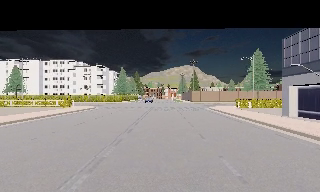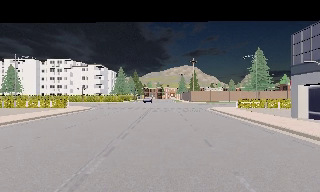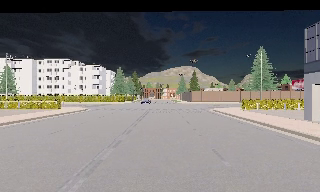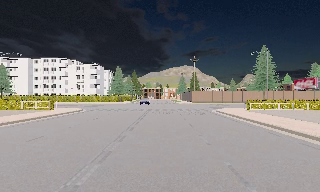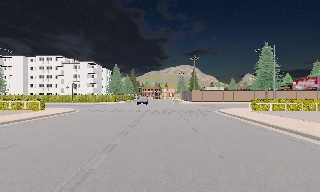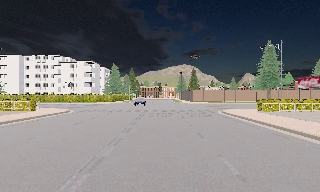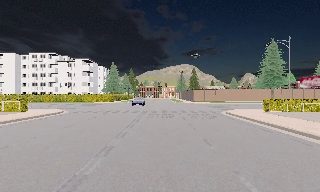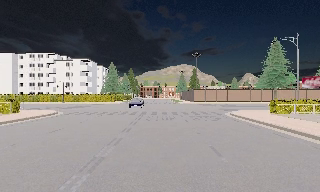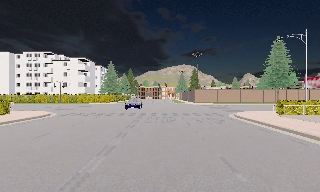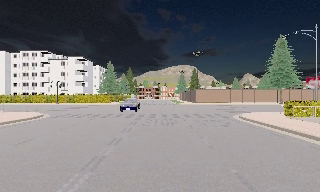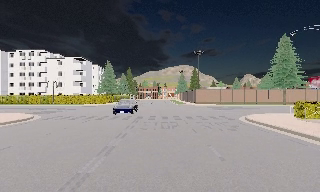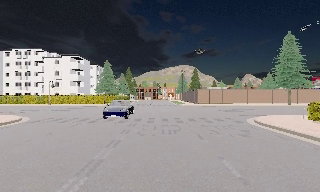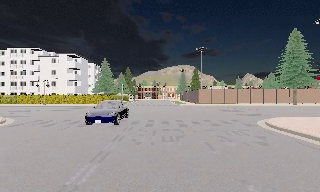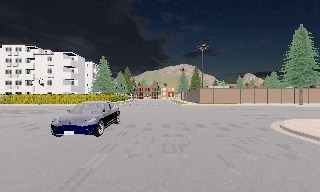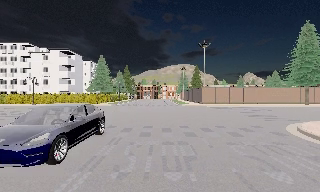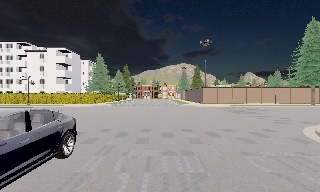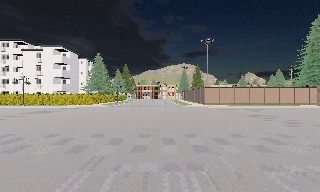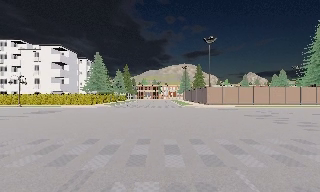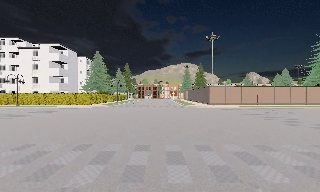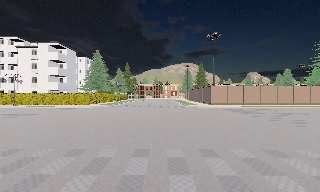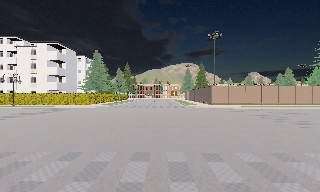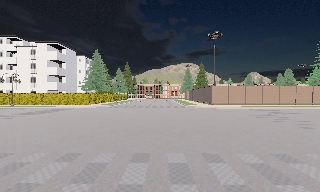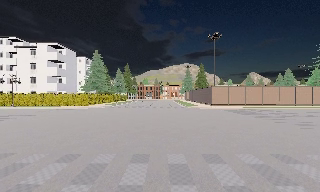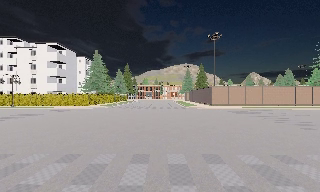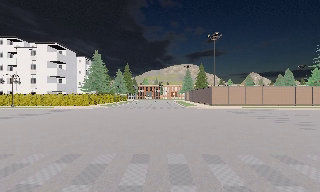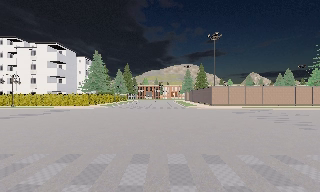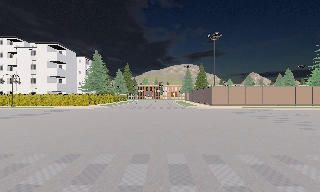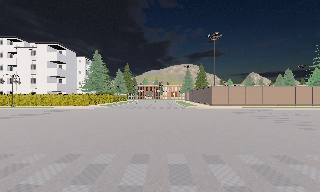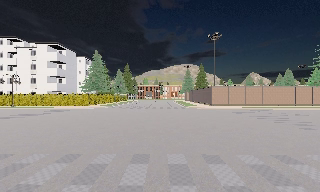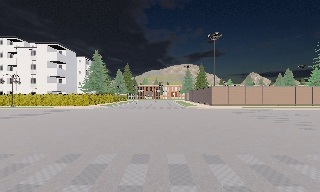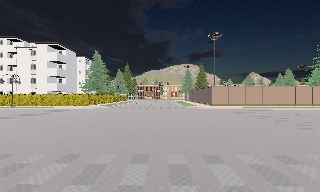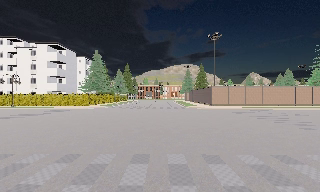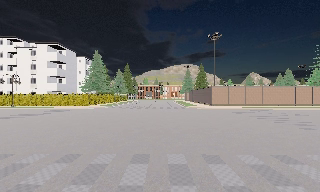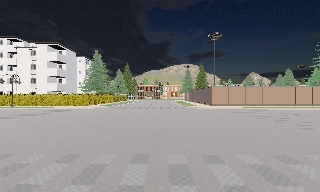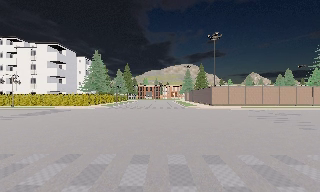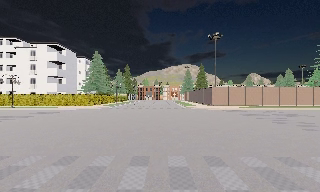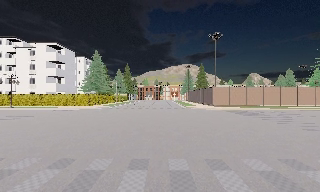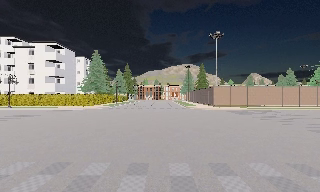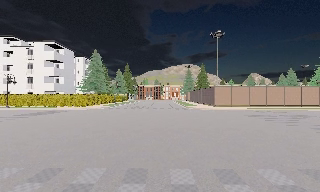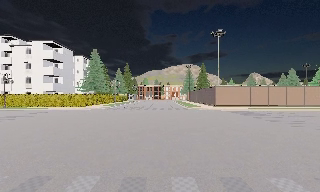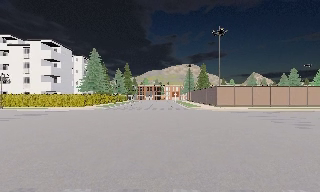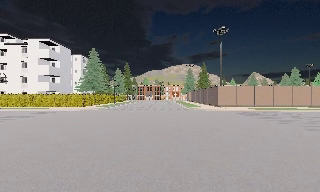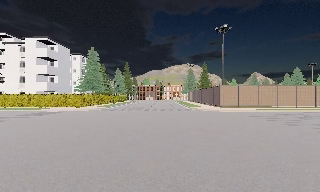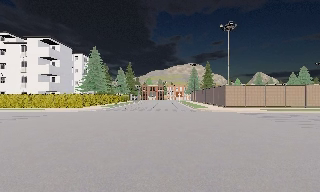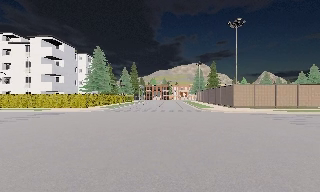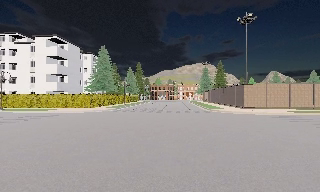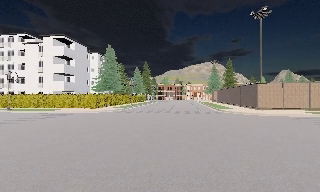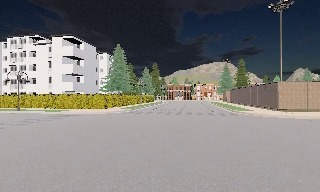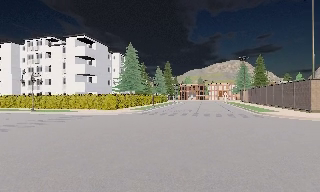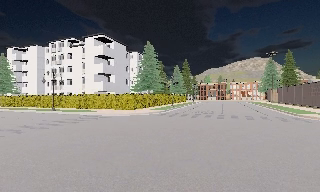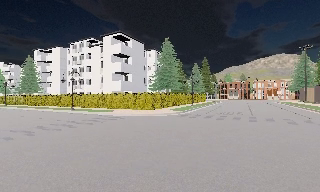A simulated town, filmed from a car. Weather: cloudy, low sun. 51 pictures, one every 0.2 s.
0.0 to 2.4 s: The camera travels forward, about 13 m, so what stands in front looms larger.
2.4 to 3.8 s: The camera travels forward, about 7 m, so what stands in front looms larger. It loses speed.
3.8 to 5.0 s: The camera shifts only a little, or ends up much as it began.
5.0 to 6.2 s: The camera keeps its place and its aim.
6.2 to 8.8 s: The camera travels forward, about 4.5 m, so what stands in front looms larger. It gains speed.
8.8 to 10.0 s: The scene slides to the right, as the camera pans about 25 degrees to its left. It travels forward, about 7 m, so what stands in front looms larger.
The film runs forward here.
